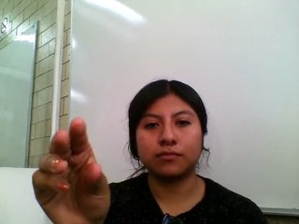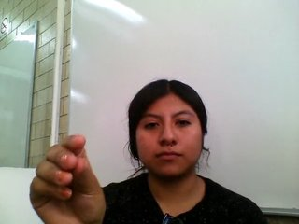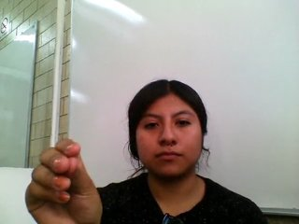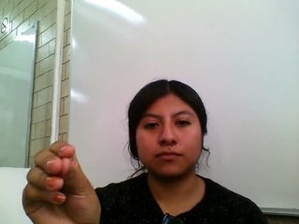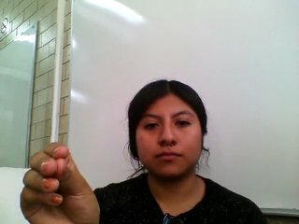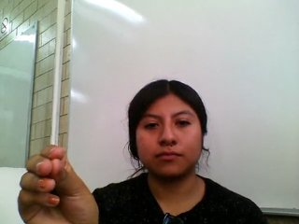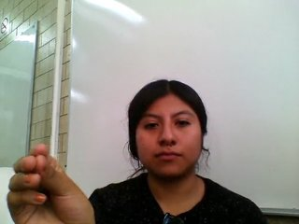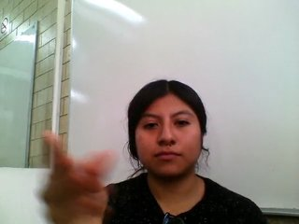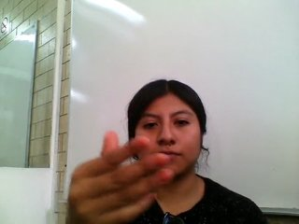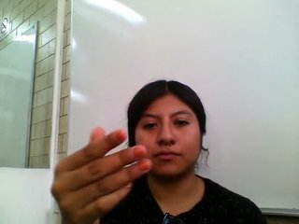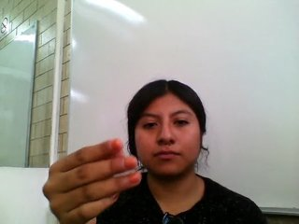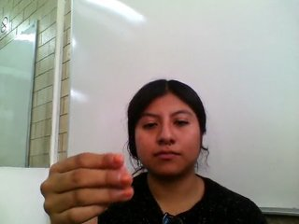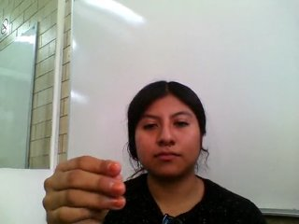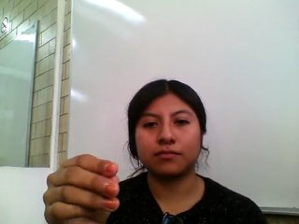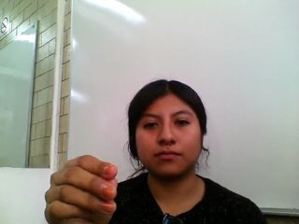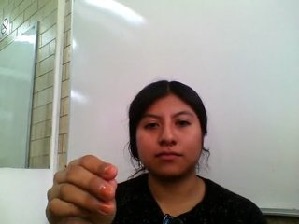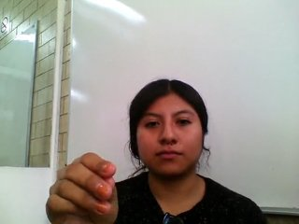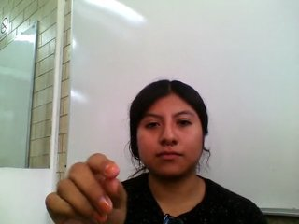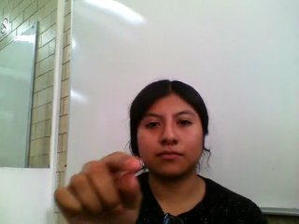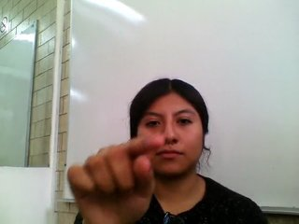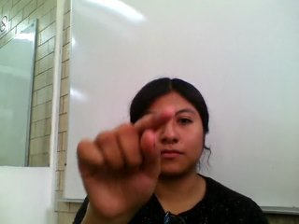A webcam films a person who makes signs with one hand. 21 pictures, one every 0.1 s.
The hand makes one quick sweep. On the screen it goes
to the right.
0.0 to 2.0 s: On the screen the hand sweeps to the right. The name of the sign: Throw left.
